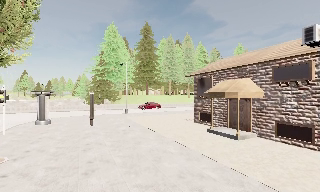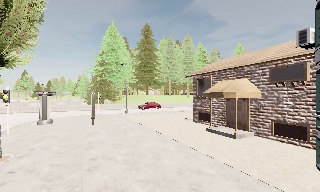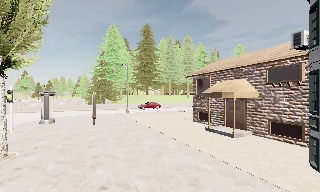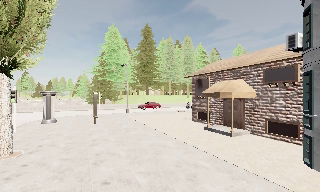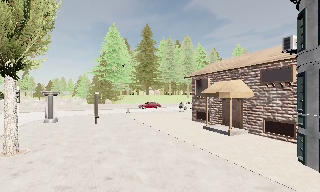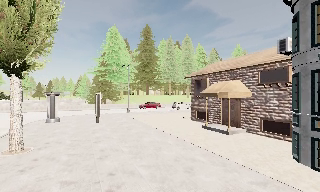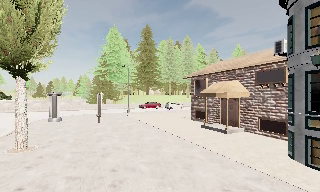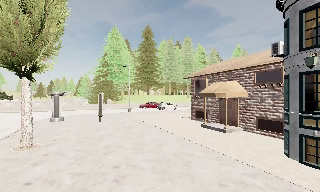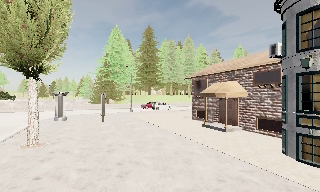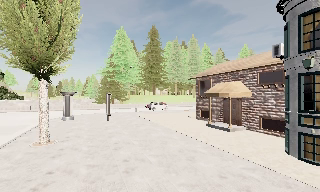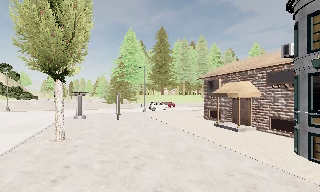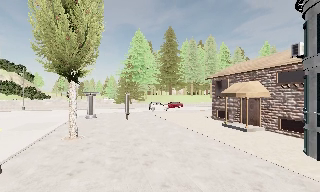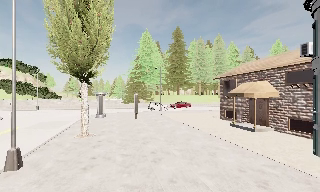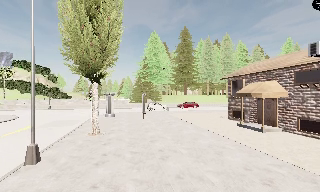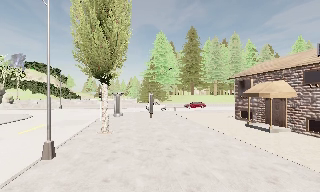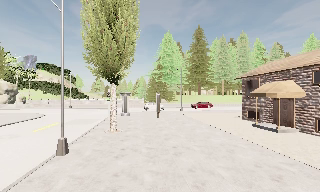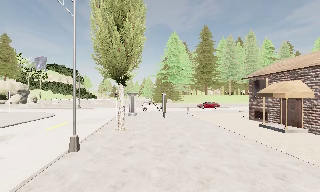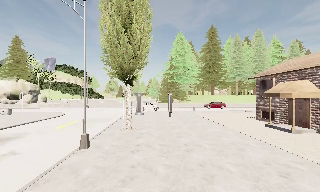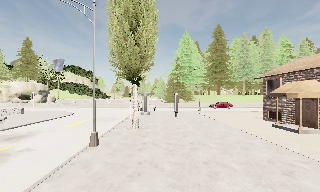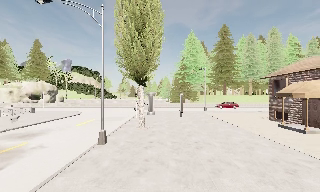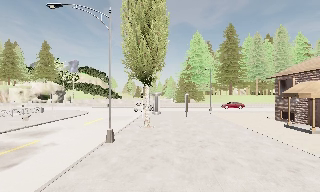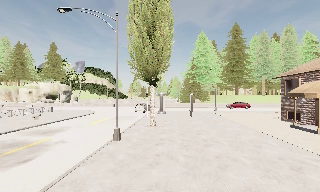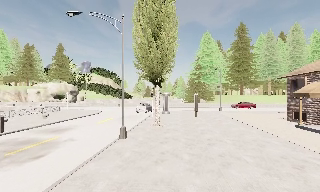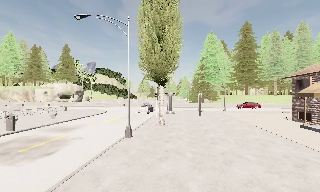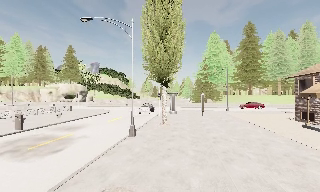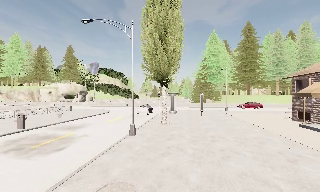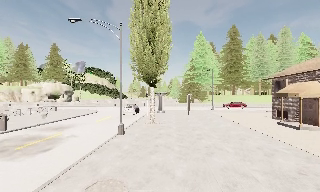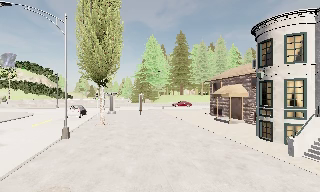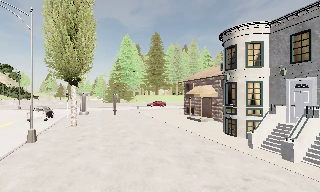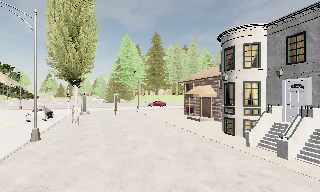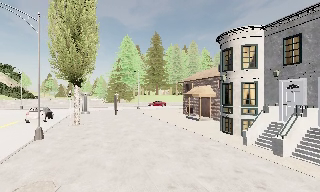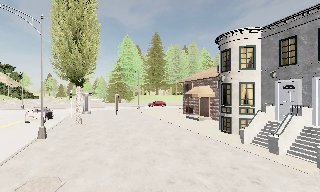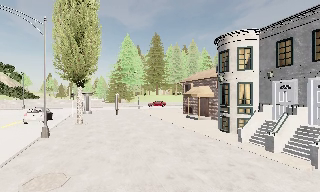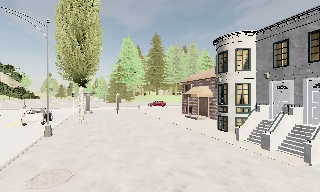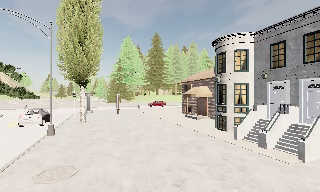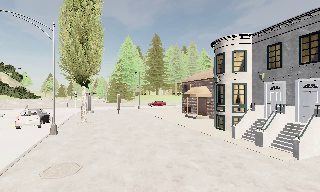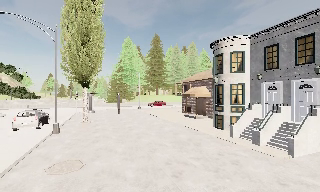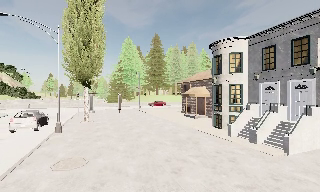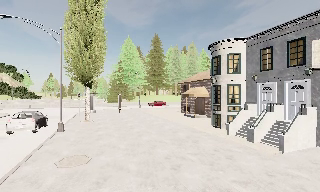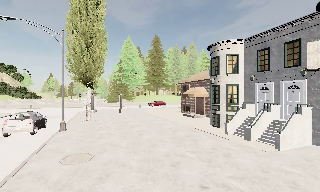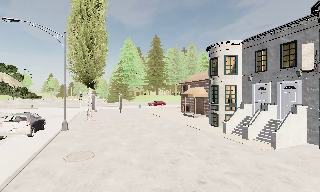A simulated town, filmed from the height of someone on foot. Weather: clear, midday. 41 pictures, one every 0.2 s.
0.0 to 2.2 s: The camera travels backward, about 3 m, so what stands in front gets smaller.
2.2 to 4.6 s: The scene slides to the right, as the camera pans about 25 degrees to its left. It travels backward, about 3 m, so what stands in front gets smaller.
4.6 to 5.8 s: The camera pans to its right, which is clockwise from overhead, by about 30 degrees. It travels backward, about 1.5 m, so what stands in front gets smaller.
5.8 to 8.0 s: The camera travels backward, about 3 m, so what stands in front gets smaller.
The film runs backward here.
